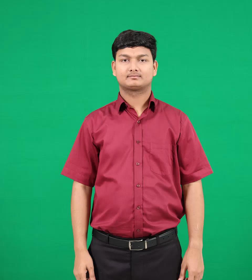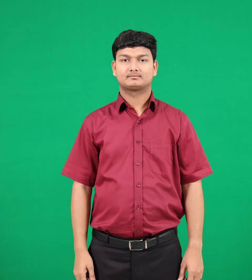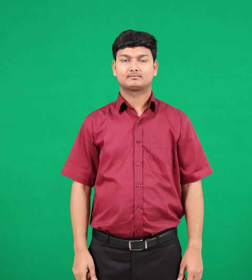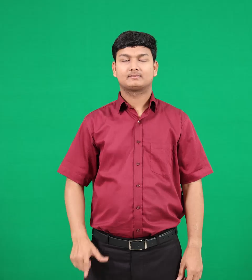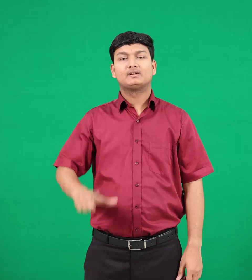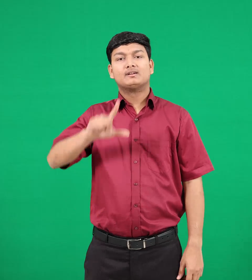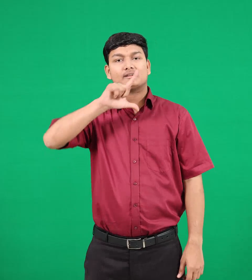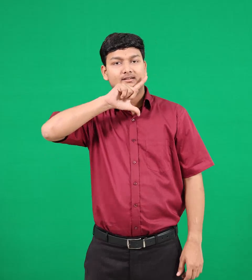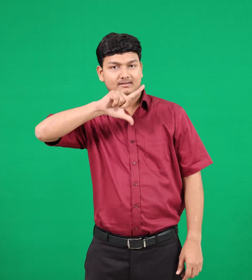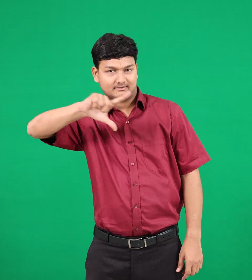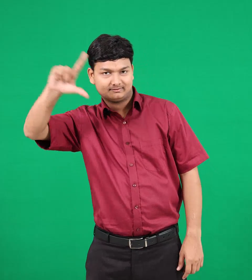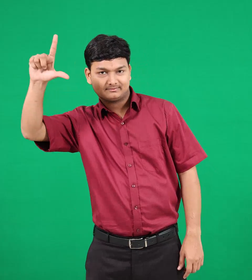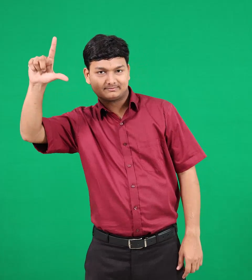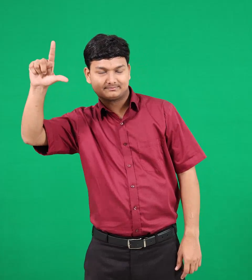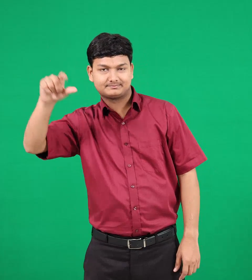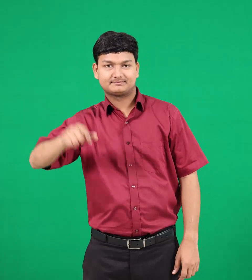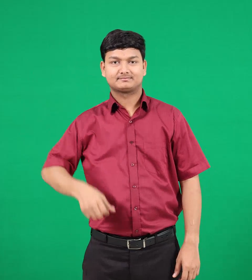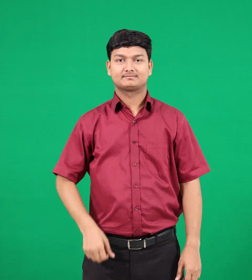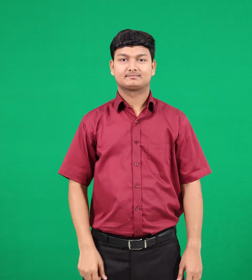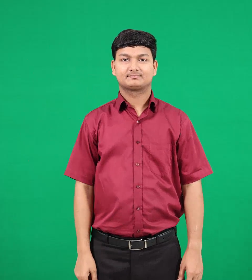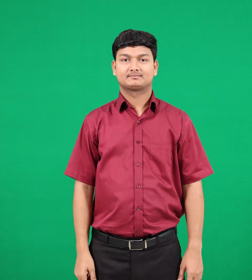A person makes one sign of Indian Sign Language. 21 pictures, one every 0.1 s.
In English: life
